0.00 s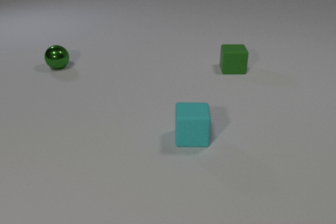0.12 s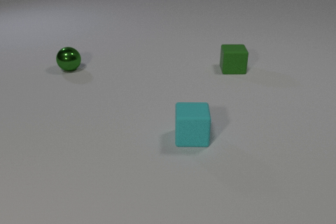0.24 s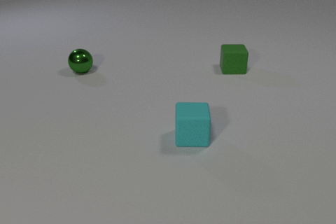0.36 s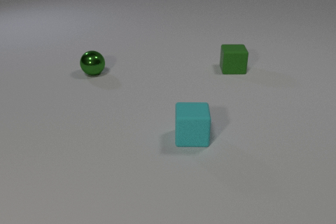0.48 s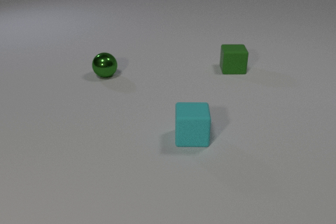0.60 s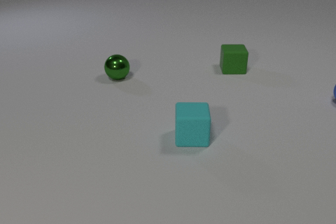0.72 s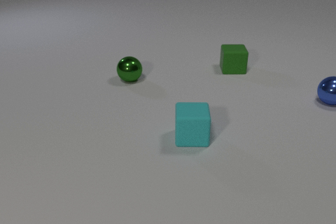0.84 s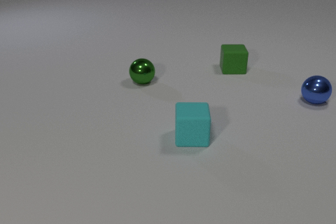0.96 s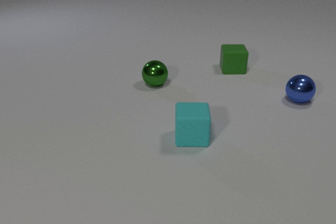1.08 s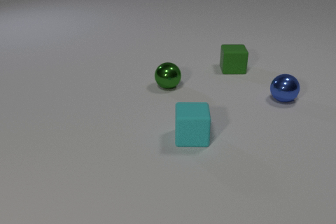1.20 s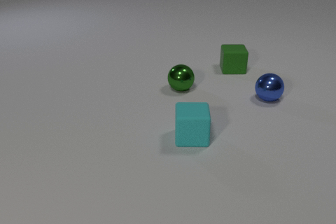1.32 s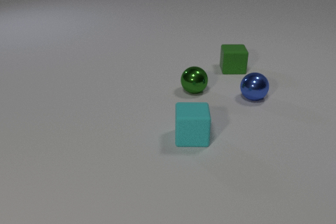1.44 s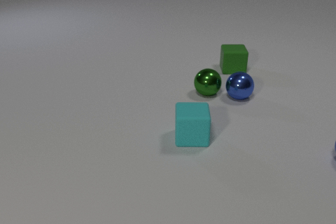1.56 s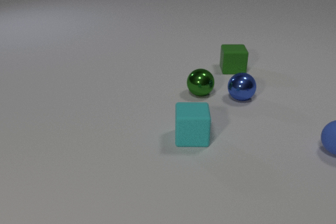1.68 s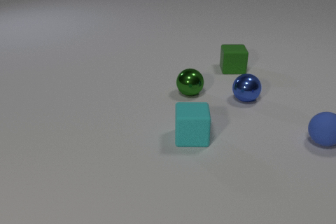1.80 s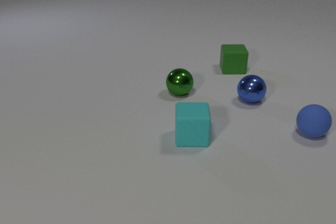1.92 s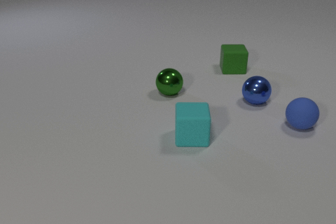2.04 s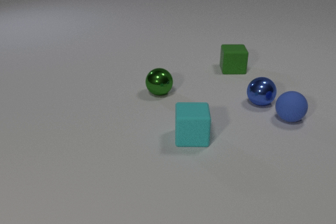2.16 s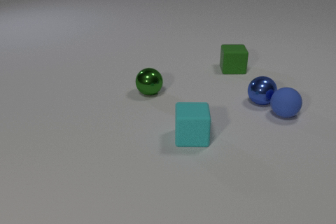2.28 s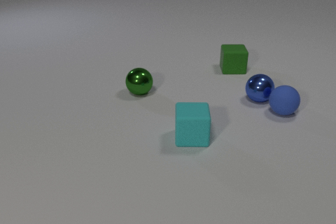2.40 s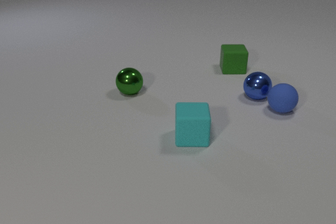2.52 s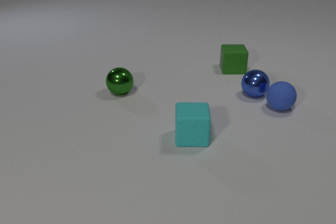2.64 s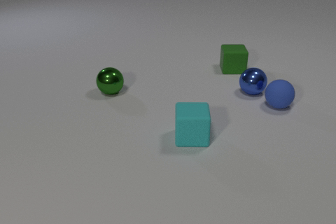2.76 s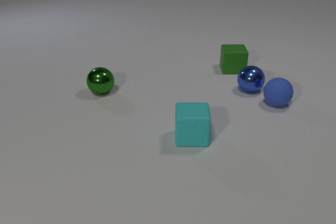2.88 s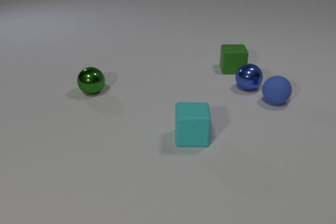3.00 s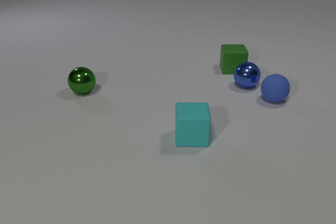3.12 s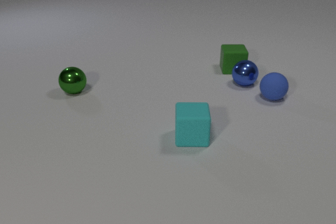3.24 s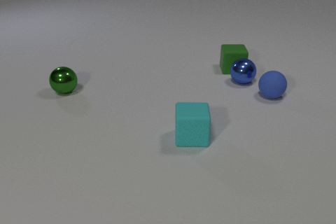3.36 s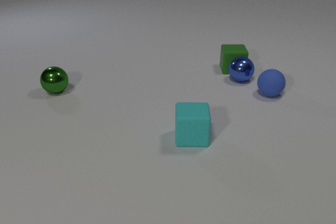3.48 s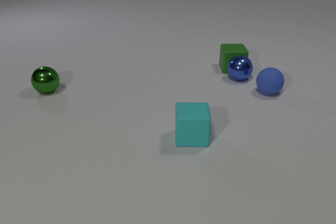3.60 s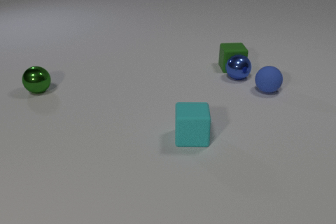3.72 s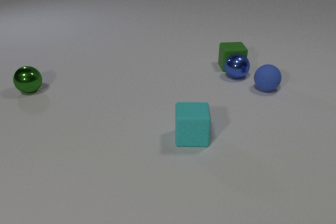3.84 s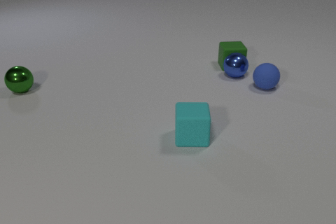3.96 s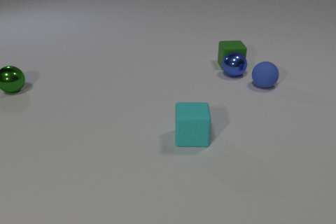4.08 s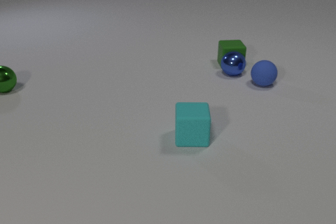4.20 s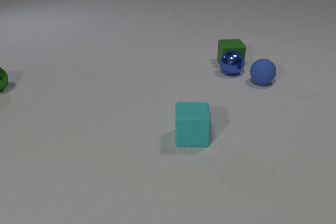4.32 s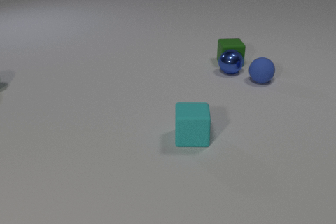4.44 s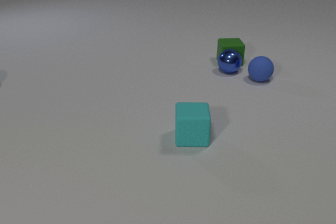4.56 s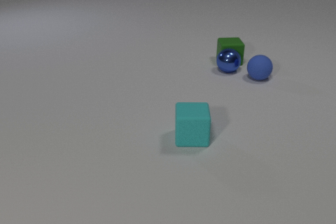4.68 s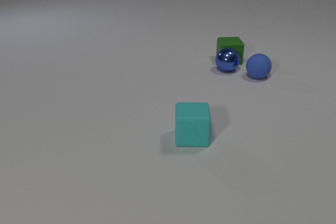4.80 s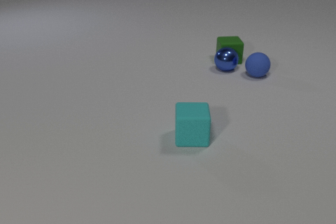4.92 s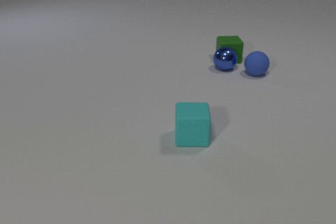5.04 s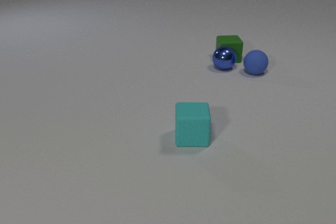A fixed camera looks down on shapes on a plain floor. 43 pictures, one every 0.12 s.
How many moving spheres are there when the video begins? 1.
Are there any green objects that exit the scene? yes.
What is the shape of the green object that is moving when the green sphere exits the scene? cube.
0.00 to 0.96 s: The blue metal sphere comes in at the right edge, rolls to the left. The green metal sphere rolls to the right and toward the camera.
0.96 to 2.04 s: The blue metal sphere rolls to the left and toward the camera. The green metal sphere rolls toward the camera. The blue rubber sphere comes in at the right edge, rolls to the left and away from the camera. The blue metal sphere and the green metal sphere collide.
2.04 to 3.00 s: The blue metal sphere rolls away from the camera and to the left. The green metal sphere rolls to the left. The blue rubber sphere rolls away from the camera and to the left. The blue metal sphere and the blue rubber sphere collide.
3.00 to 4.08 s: The blue metal sphere rolls away from the camera and to the left. The green metal sphere rolls to the left. The blue rubber sphere rolls away from the camera. The green rubber cube slides away from the camera. The blue metal sphere and the green rubber cube collide.
4.08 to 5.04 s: The blue metal sphere rolls away from the camera and to the left. The green metal sphere rolls to the left and away from the camera, leaves at the left edge. The blue rubber sphere rolls away from the camera. The green rubber cube slides away from the camera.
